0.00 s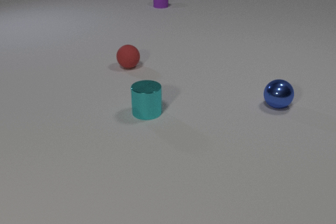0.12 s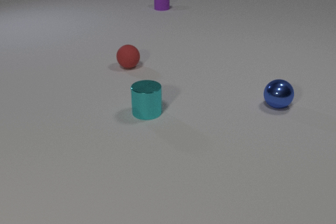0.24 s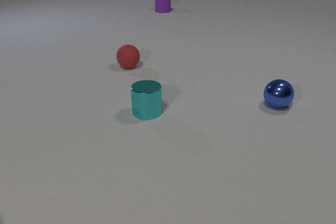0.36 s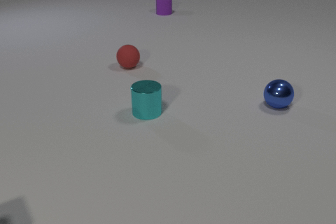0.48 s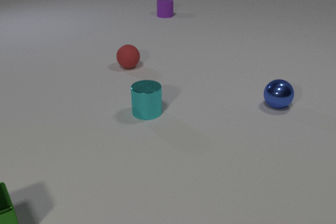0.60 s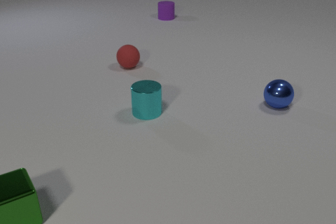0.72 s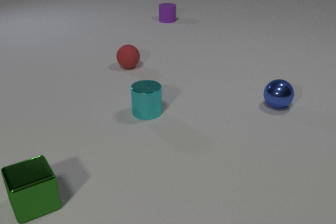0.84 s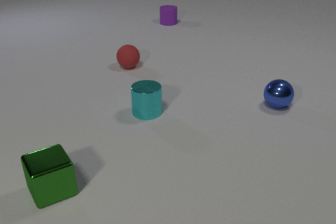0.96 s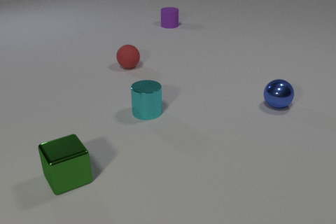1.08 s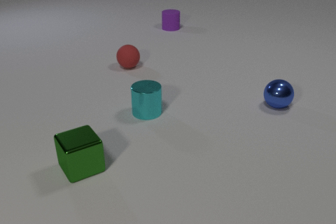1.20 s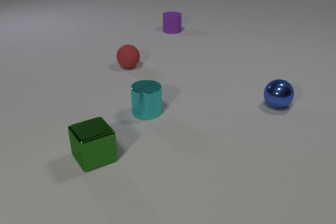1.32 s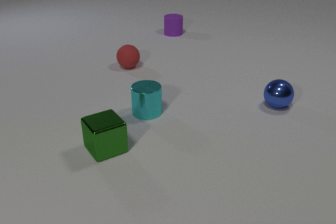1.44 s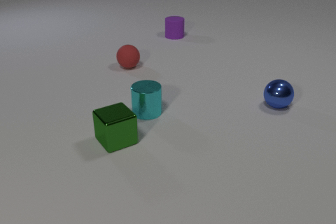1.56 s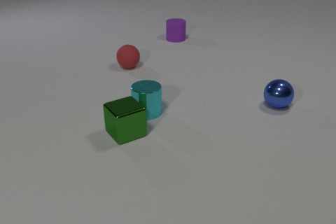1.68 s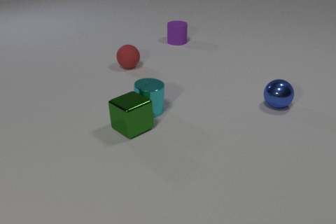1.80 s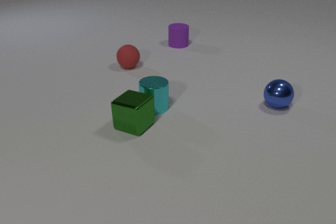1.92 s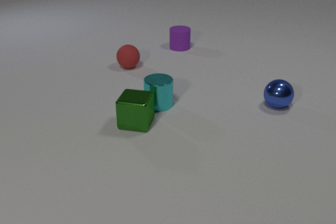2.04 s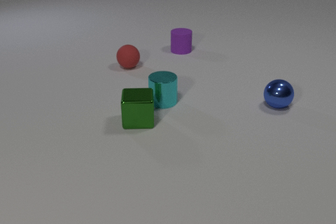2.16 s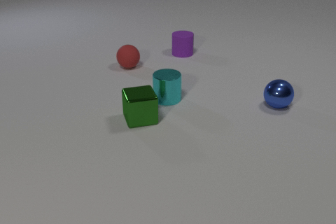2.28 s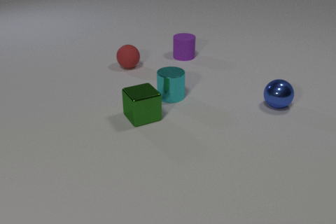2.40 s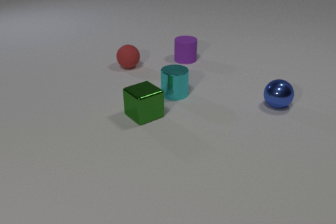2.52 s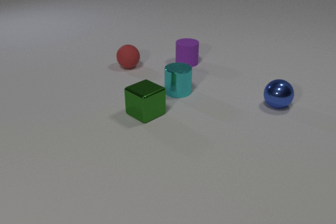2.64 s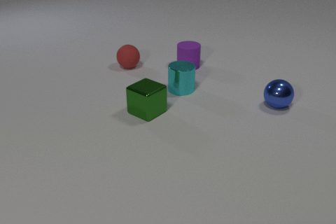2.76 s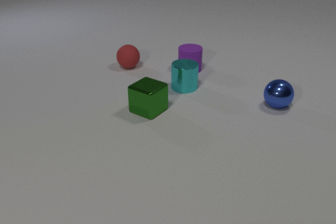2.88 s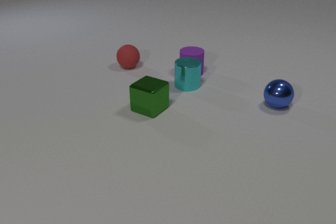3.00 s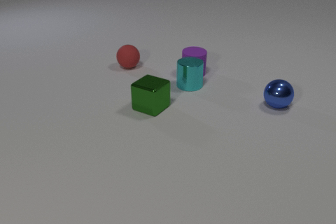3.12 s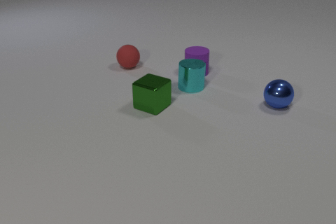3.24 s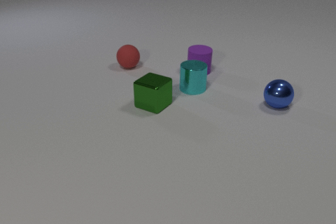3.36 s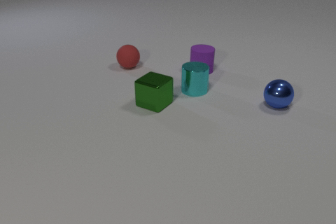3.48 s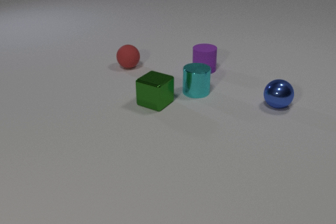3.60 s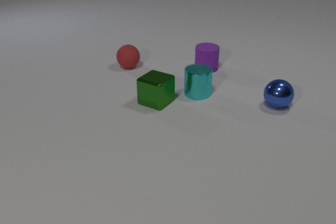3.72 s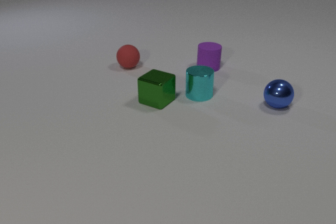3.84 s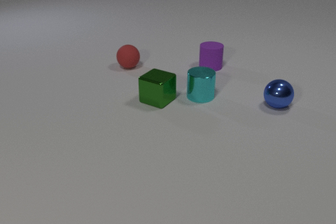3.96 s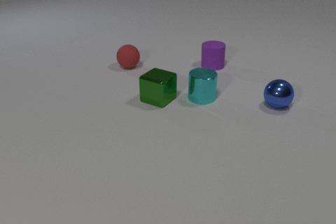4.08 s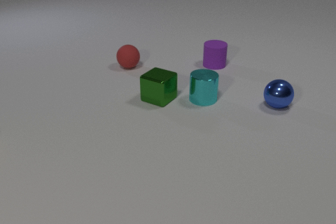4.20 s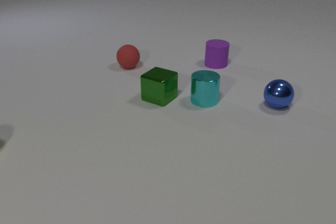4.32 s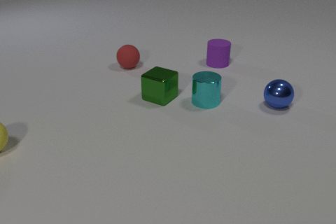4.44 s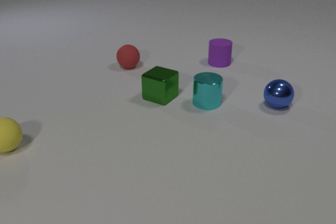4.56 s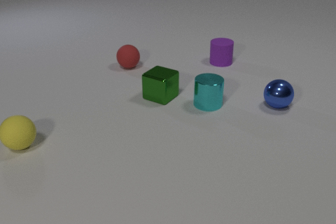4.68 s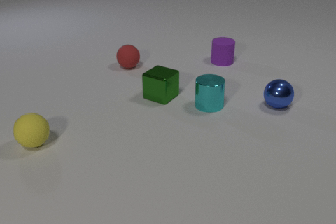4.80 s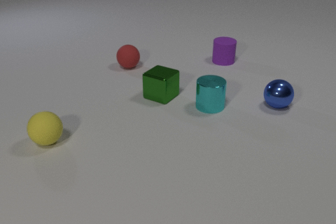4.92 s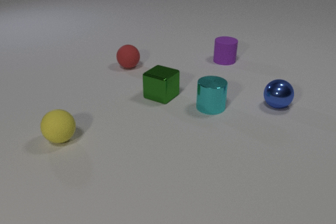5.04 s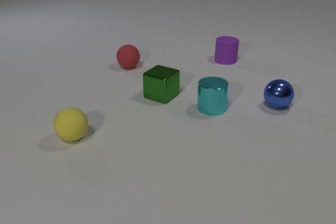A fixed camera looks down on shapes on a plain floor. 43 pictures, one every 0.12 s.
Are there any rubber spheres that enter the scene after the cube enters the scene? yes.
Are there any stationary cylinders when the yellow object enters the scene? no.
What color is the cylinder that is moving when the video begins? purple.
0.00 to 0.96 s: The green metal cube comes in at the left edge, slides to the right and away from the camera. The purple rubber cylinder slides toward the camera.
0.96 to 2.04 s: The green metal cube slides away from the camera and to the right, spins so that its near face slides to the right, counterclockwise seen from above. The cyan metal cylinder slides away from the camera and to the right. The purple rubber cylinder slides toward the camera. The green metal cube and the cyan metal cylinder collide.
2.04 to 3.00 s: The green metal cube slides away from the camera and to the right, spins so that its near face slides to the right, counterclockwise seen from above. The cyan metal cylinder slides away from the camera and to the right. The purple rubber cylinder slides toward the camera. The cyan metal cylinder and the purple rubber cylinder collide.
3.00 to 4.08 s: The green metal cube slides away from the camera and to the right. The cyan metal cylinder slides toward the camera and to the right. The purple rubber cylinder slides away from the camera and to the right.
4.08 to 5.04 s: The green metal cube slides away from the camera. The cyan metal cylinder slides toward the camera and to the right. The purple rubber cylinder slides away from the camera and to the right. The yellow rubber sphere comes in at the left edge, rolls to the right.
